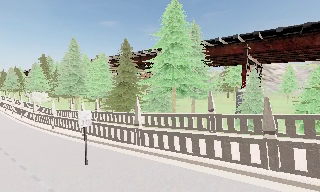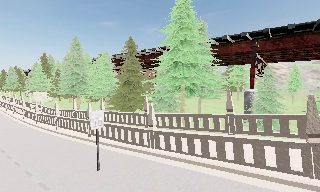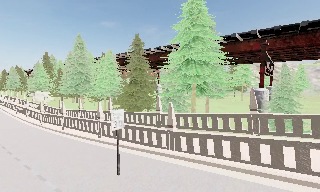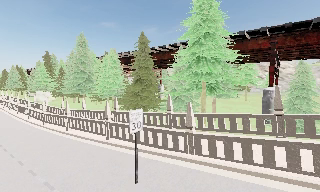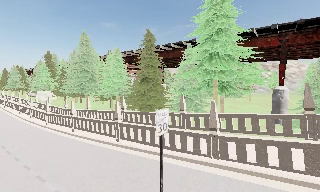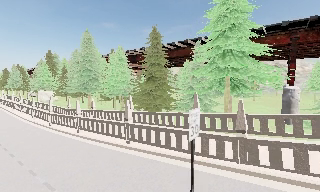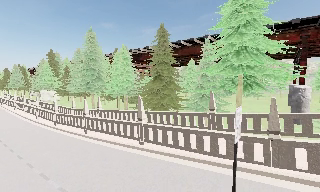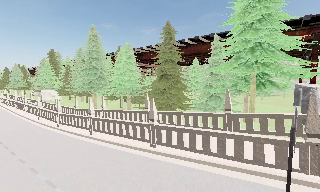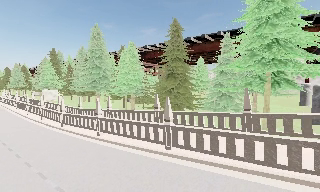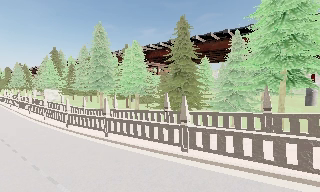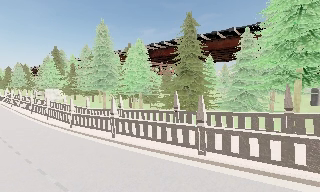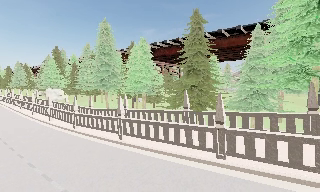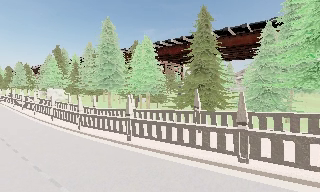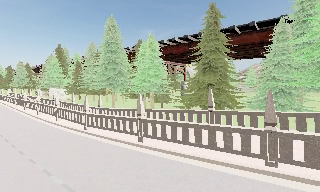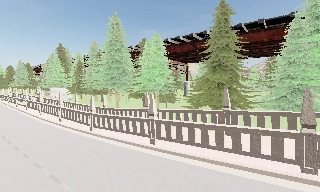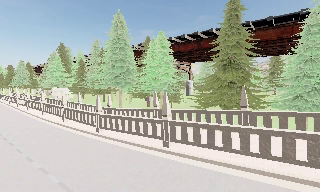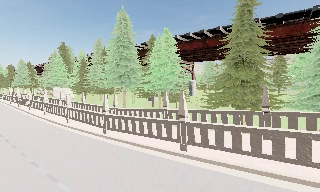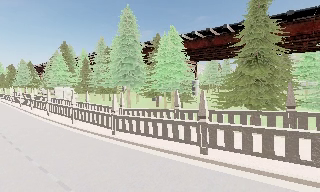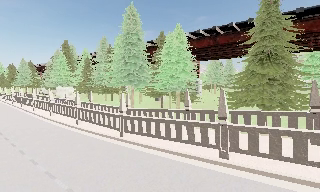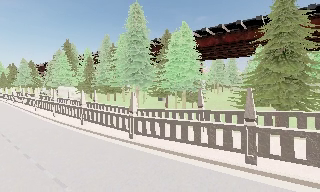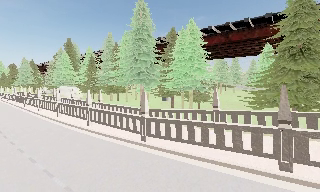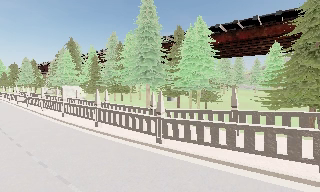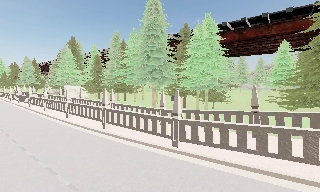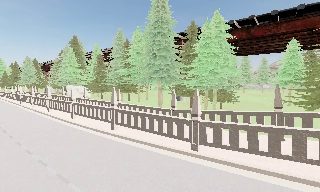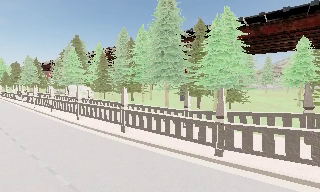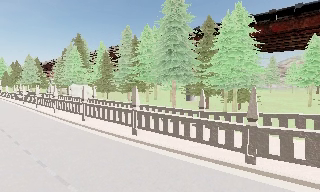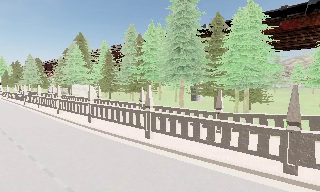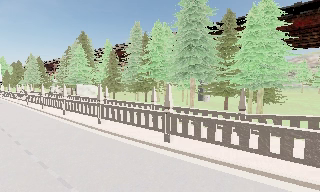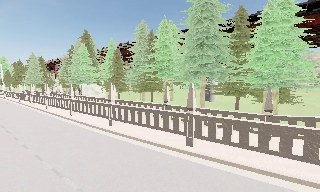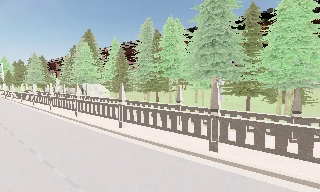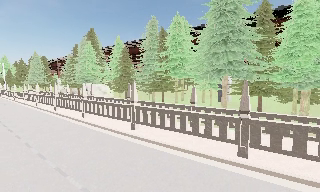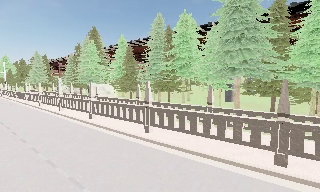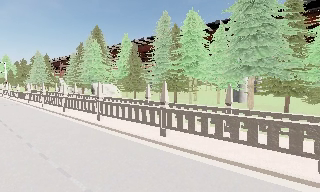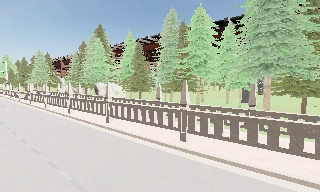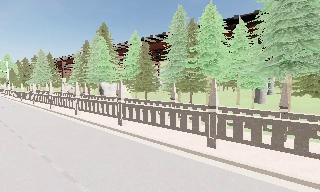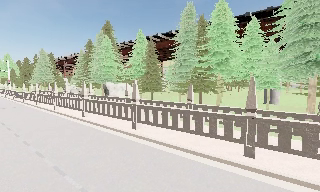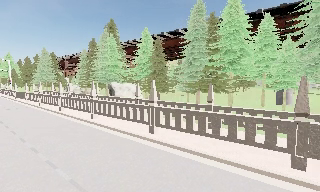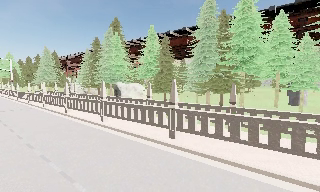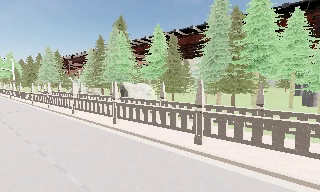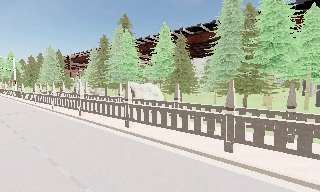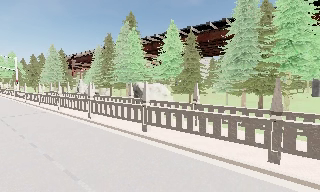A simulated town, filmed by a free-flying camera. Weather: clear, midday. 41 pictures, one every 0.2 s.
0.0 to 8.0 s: The camera travels to its left and forward, about 45 m, so close, fixed things drift to the right.
The film runs forward here.
